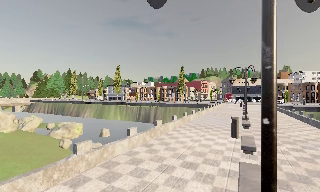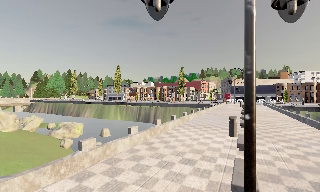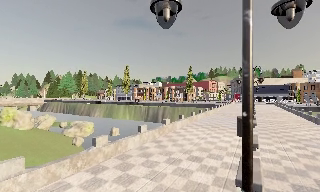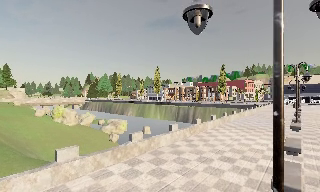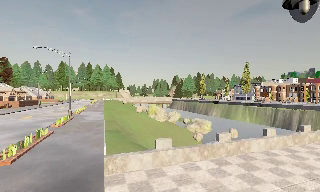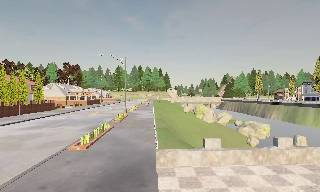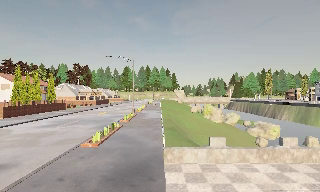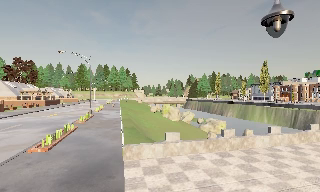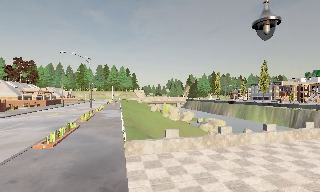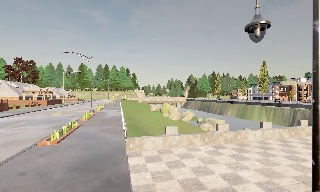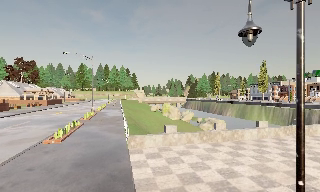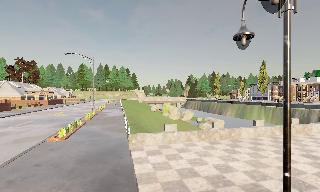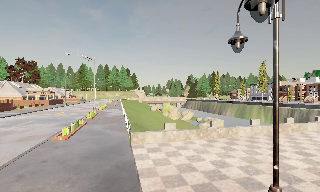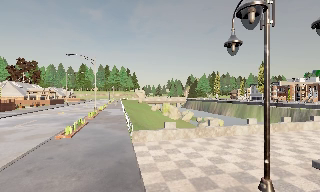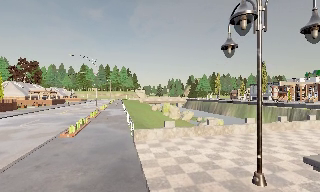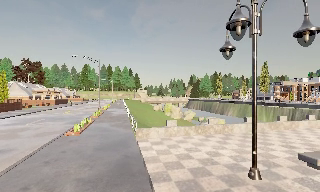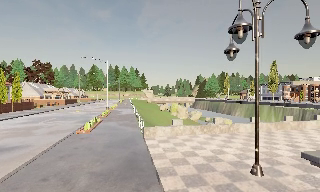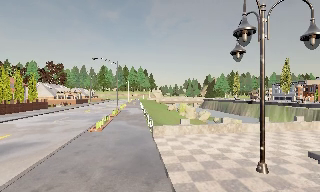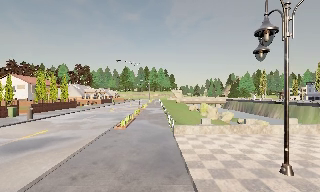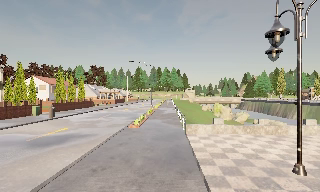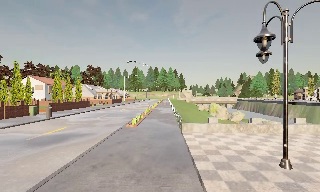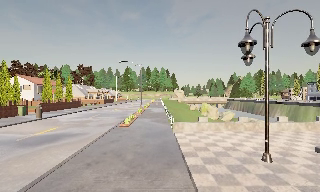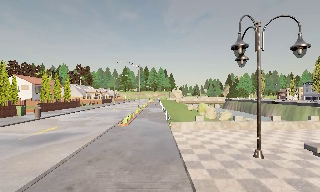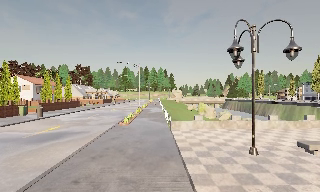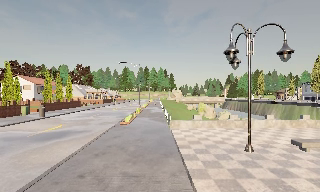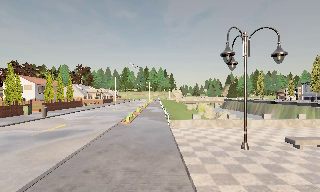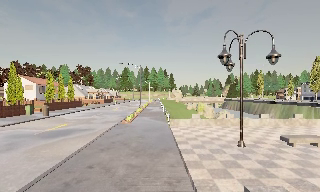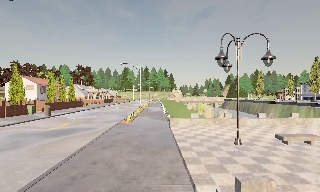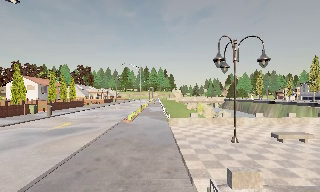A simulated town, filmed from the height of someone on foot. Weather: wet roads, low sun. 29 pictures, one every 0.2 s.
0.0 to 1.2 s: The camera pans to its left, which is counterclockwise from overhead, by about 60 degrees. It travels backward, about 1.5 m.
1.2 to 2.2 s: The camera pans to its right, which is clockwise from overhead, by about 15 degrees. It travels backward, about 1.5 m, so what stands in front gets smaller.
2.2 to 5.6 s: The scene slides to the right, as the camera pans about 15 degrees to its left. It travels backward, about 4.5 m, so what stands in front gets smaller.
The film runs backward here.
